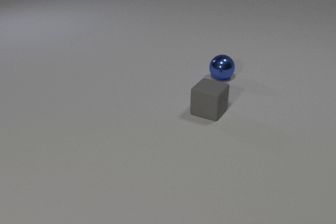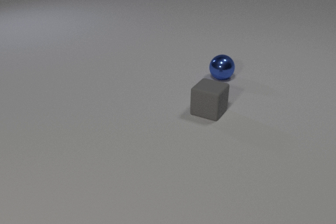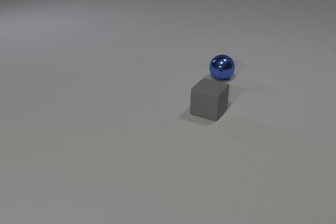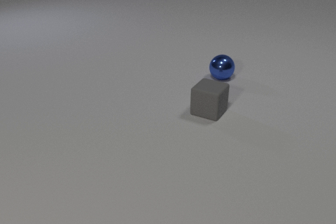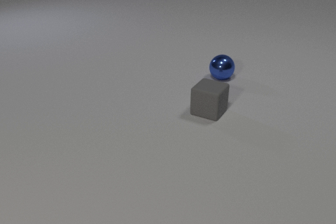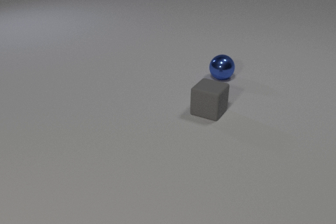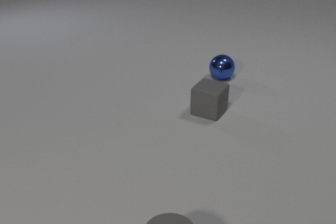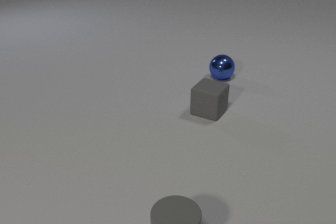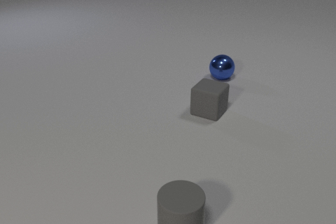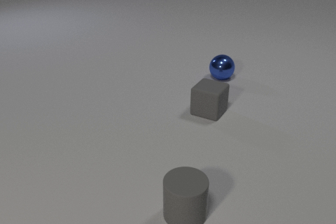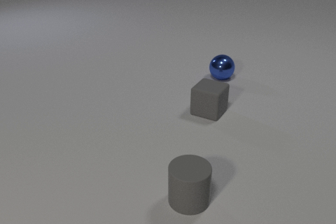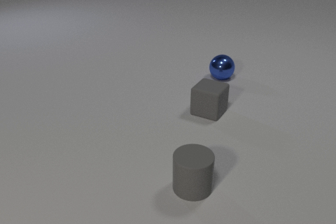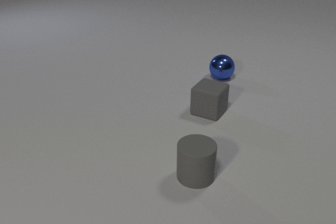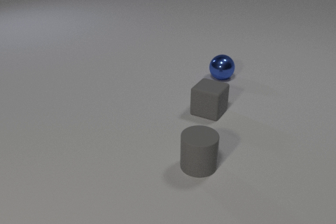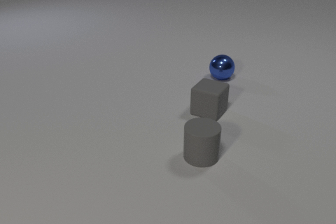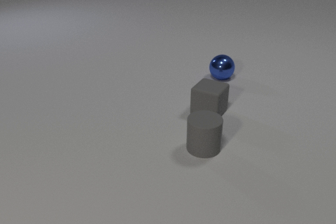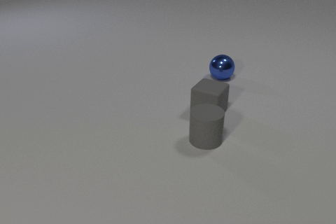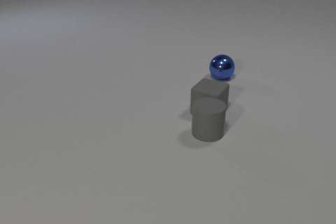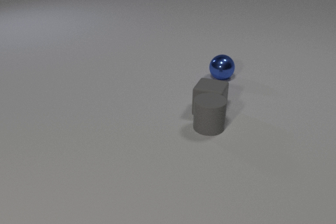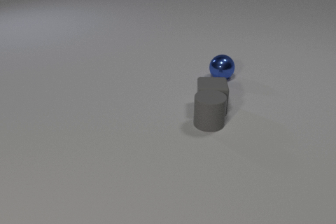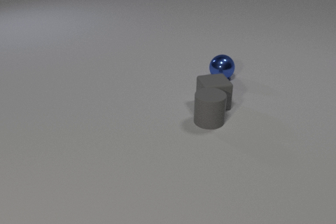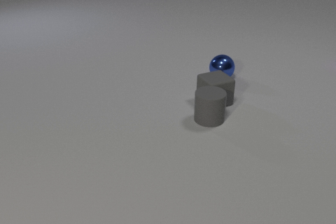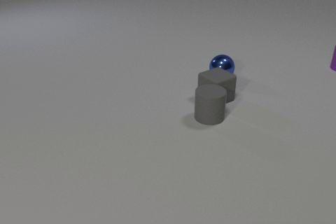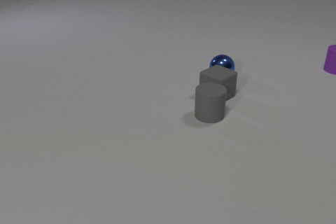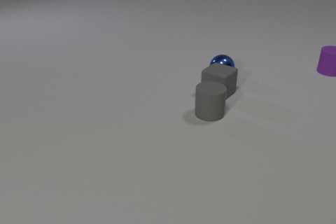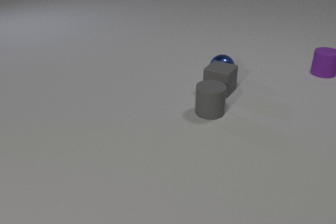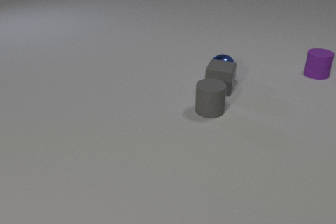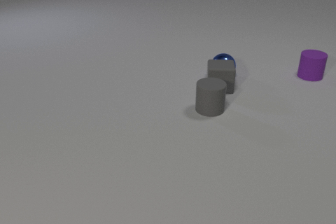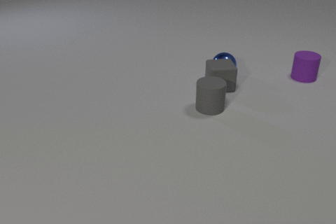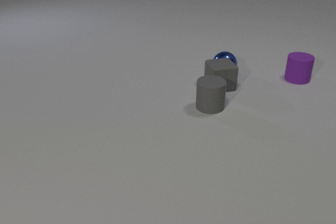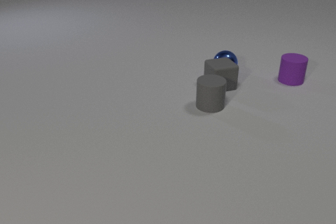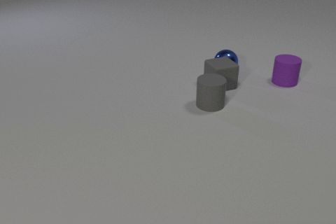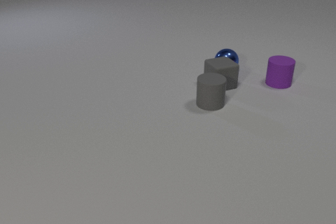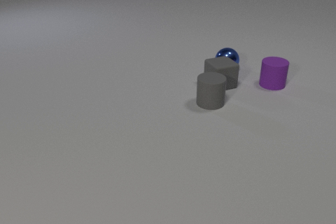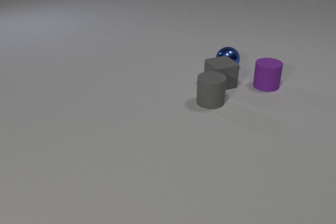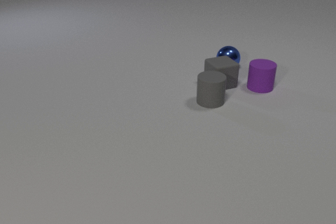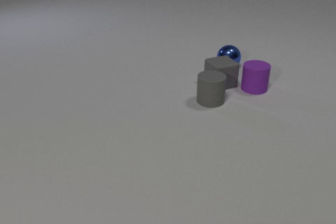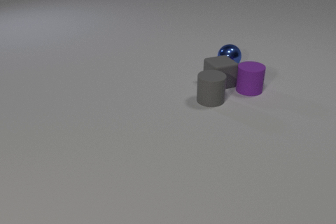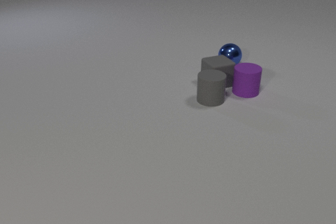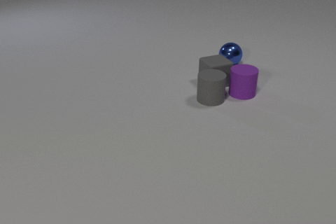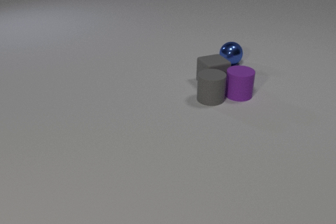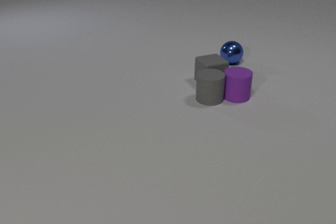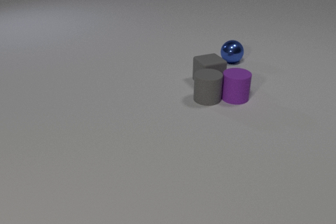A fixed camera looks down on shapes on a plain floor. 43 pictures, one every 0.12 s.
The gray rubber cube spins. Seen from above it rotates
counterclockwise.
The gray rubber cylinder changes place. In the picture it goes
away from the camera.
0.00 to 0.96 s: The gray rubber cylinder comes in at the bottom edge, slides away from the camera.
0.96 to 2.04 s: The gray rubber cylinder slides away from the camera.
2.04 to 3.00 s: The gray rubber cylinder slides away from the camera. The gray rubber cube slides away from the camera, spins so that its near face slides to the right, counterclockwise seen from above. The purple rubber cylinder comes in at the right edge, slides toward the camera and to the left. The gray rubber cylinder and the gray rubber cube collide.
3.00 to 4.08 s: The gray rubber cylinder slides away from the camera. The gray rubber cube slides away from the camera, spins so that its near face slides to the right, counterclockwise seen from above. The purple rubber cylinder slides to the left and toward the camera. The blue metal sphere rolls away from the camera. The gray rubber cube and the blue metal sphere collide.
4.08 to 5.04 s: The gray rubber cylinder slides away from the camera. The gray rubber cube slides to the left and away from the camera. The purple rubber cylinder slides toward the camera and to the left. The blue metal sphere rolls away from the camera. The gray rubber cube and the purple rubber cylinder collide. The gray rubber cylinder and the purple rubber cylinder collide.
How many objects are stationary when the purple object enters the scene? 1.
How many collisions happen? 4.
Are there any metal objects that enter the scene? no.
